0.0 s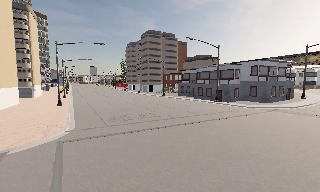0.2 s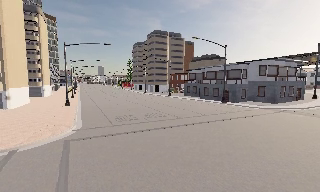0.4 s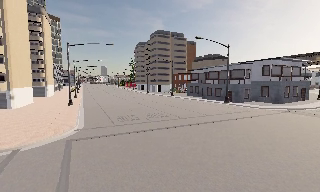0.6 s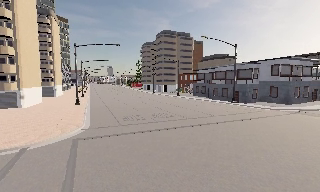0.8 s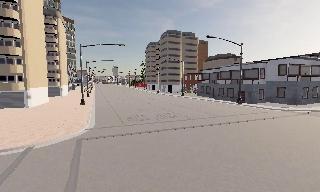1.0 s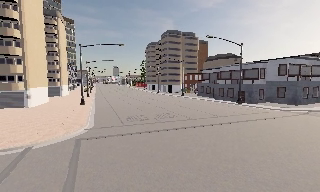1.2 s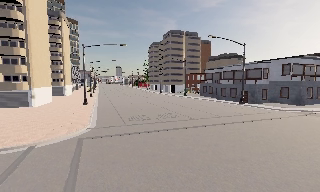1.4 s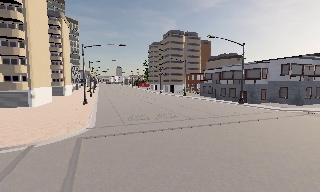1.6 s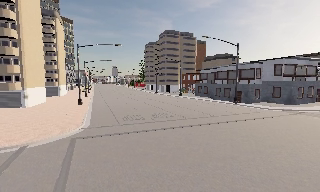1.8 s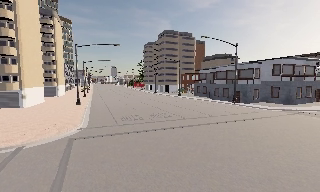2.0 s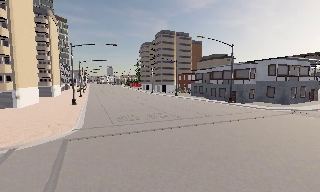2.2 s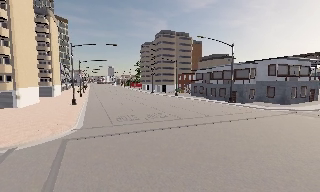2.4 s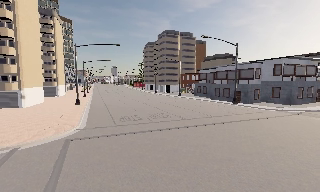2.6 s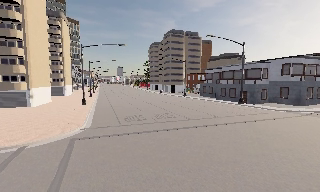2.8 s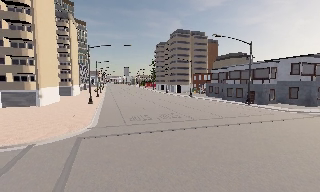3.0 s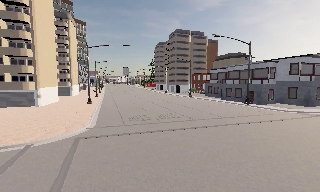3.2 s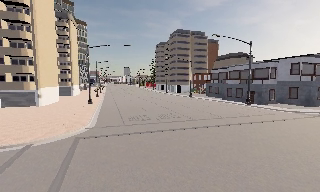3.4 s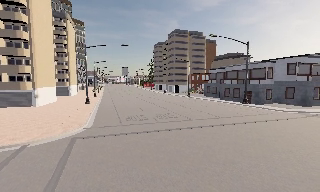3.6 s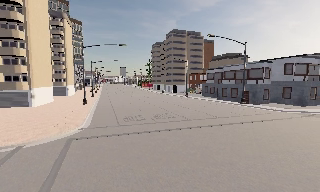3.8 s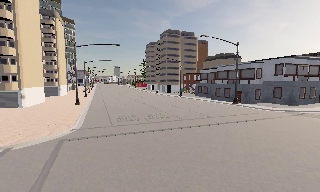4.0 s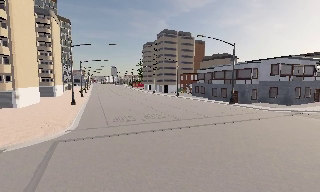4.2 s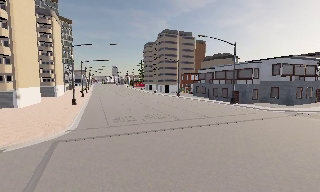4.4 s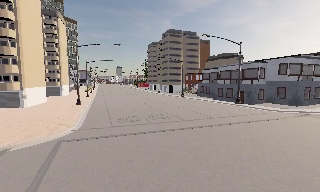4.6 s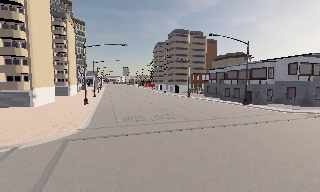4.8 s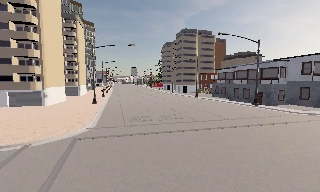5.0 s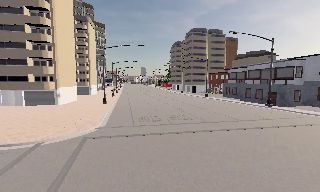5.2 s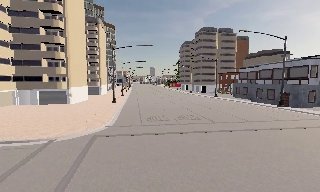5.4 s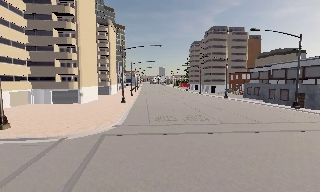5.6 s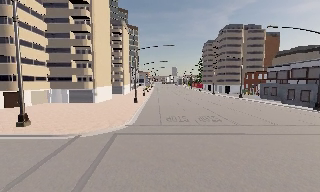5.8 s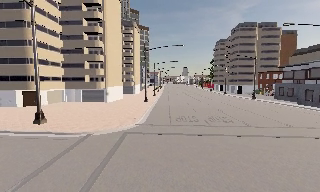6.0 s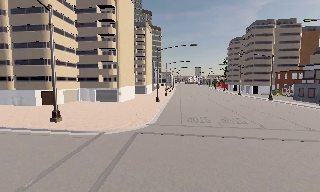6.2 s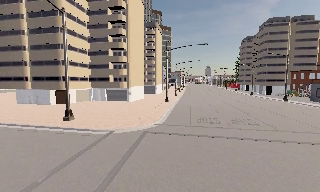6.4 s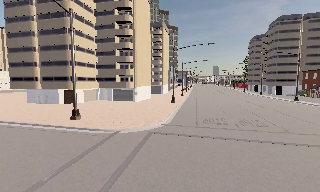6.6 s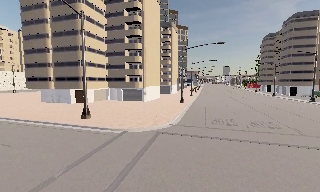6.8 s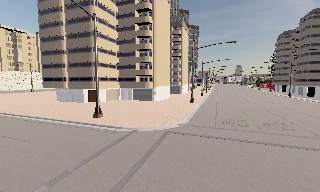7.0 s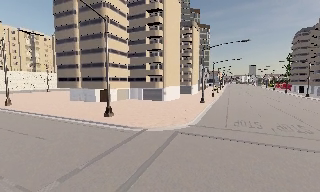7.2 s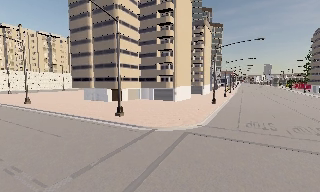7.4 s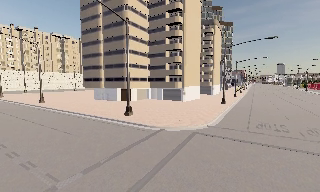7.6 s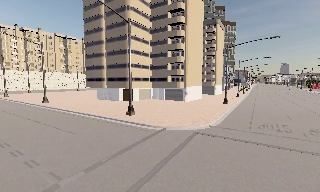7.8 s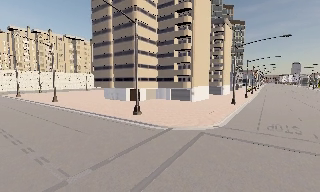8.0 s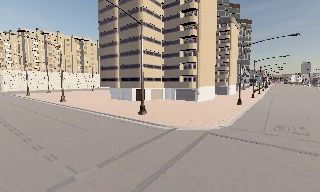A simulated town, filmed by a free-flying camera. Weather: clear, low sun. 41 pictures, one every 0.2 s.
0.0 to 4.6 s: The camera pans to its left, which is counterclockwise from overhead, by about 10 degrees. It travels to its right and forward, about 2 m.
4.6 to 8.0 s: The camera pans to its left, which is counterclockwise from overhead, by about 55 degrees. It travels to its right, about 1 m.
The film runs forward here.
